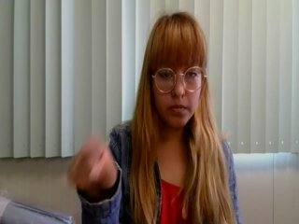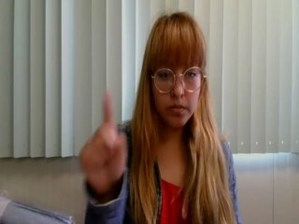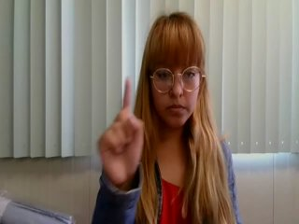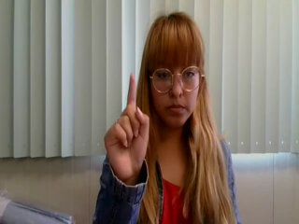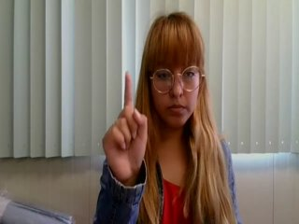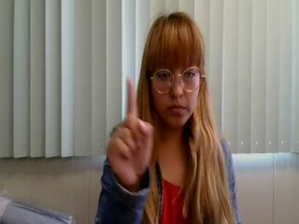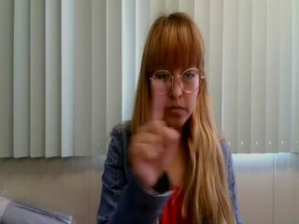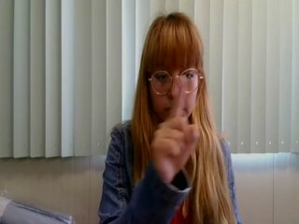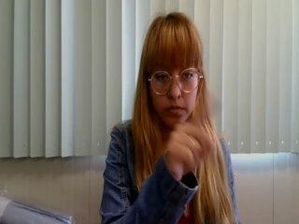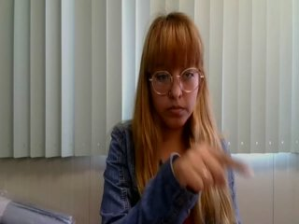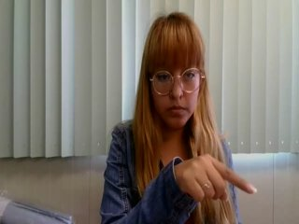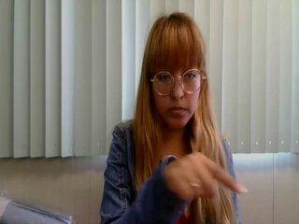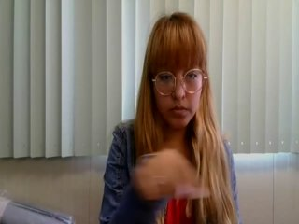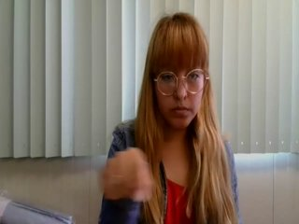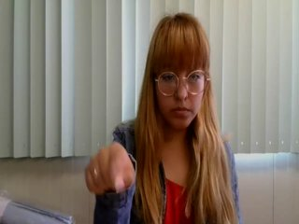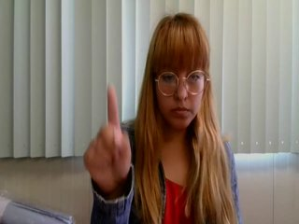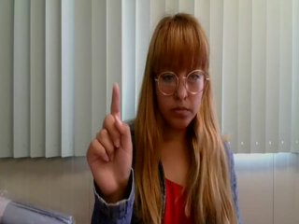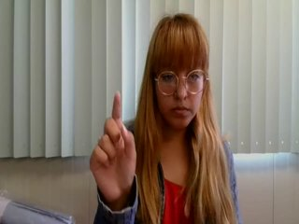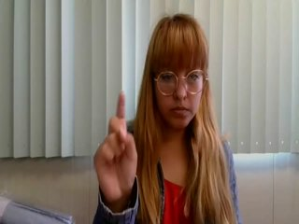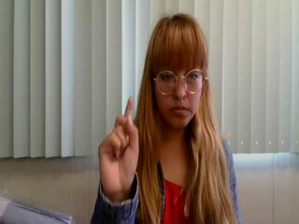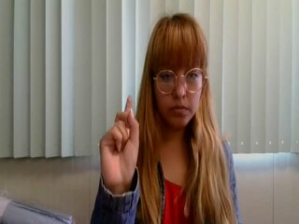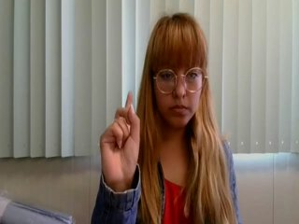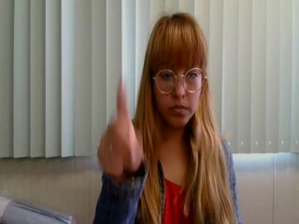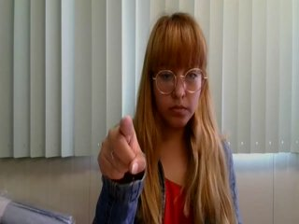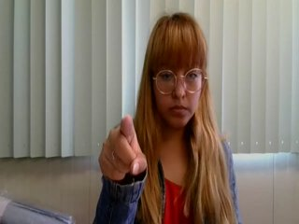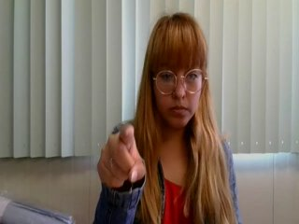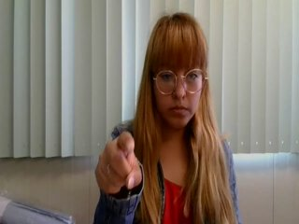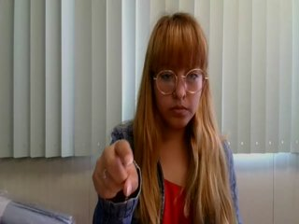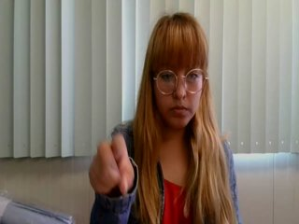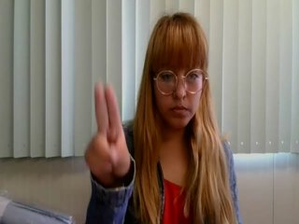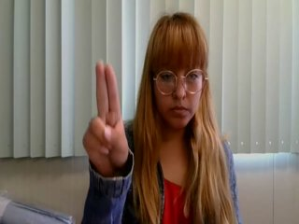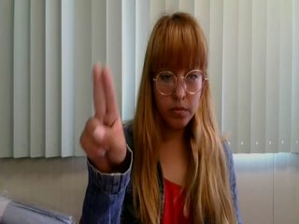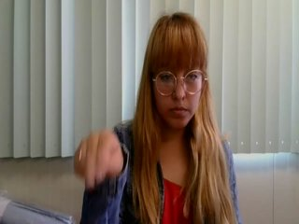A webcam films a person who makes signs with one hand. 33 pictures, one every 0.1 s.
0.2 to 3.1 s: Click with one finger.
